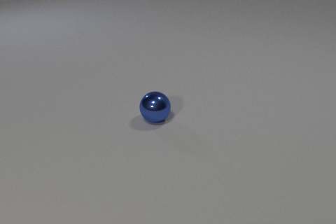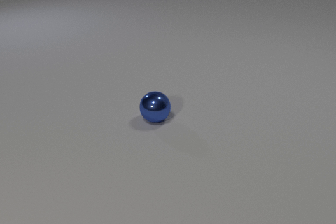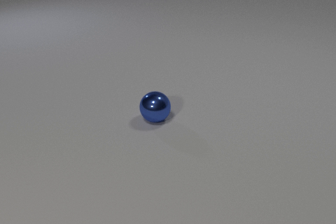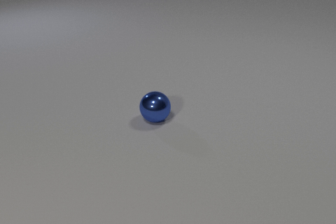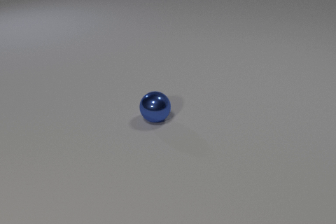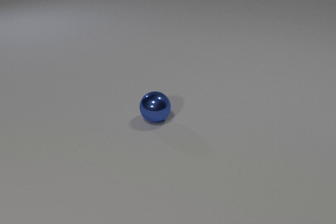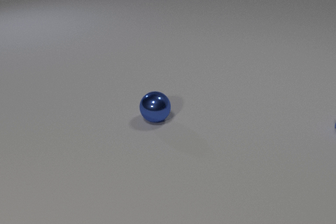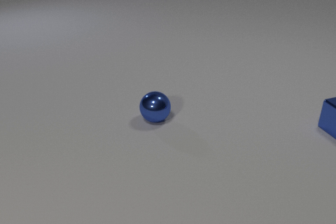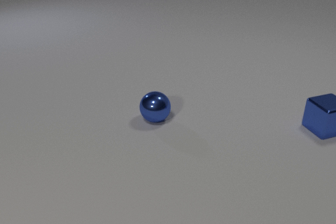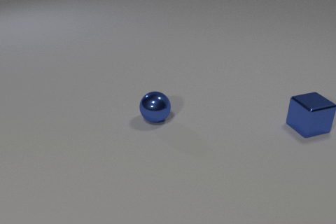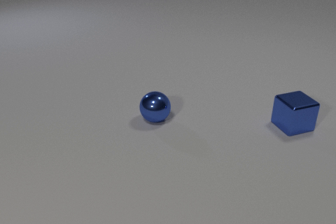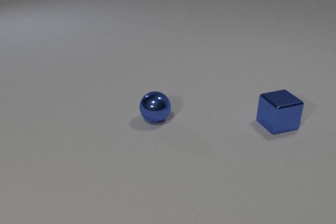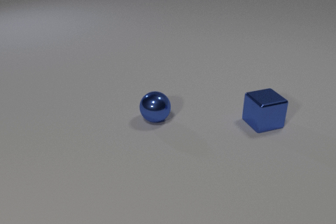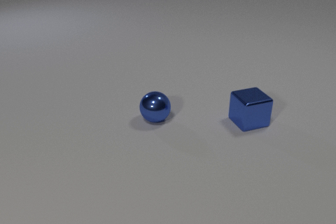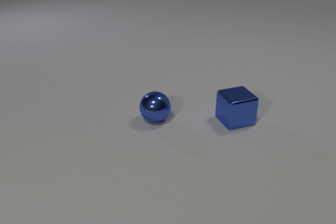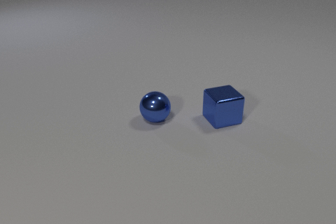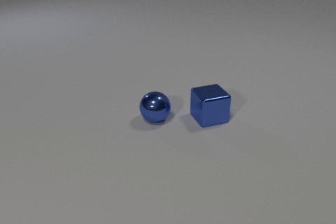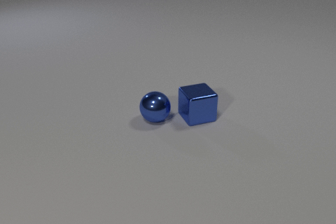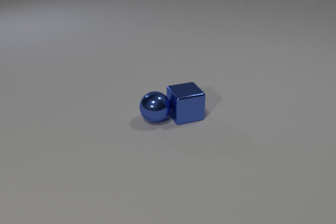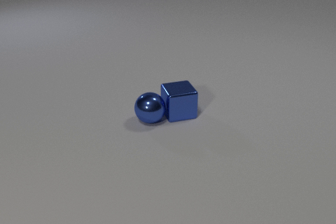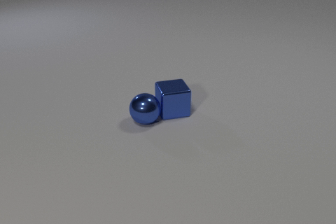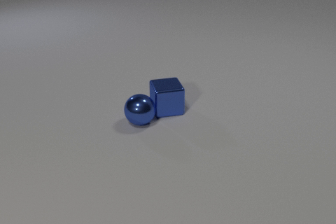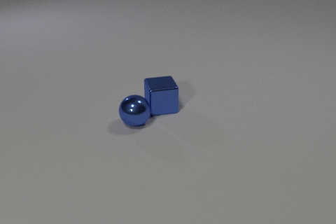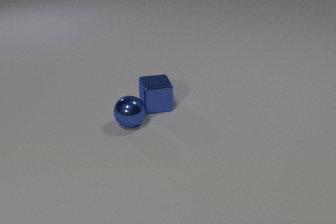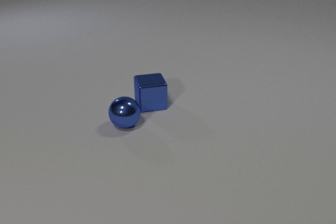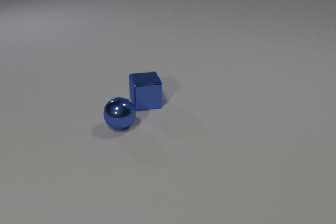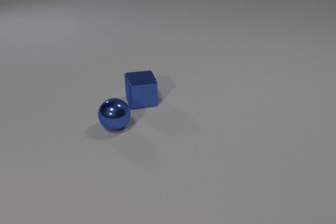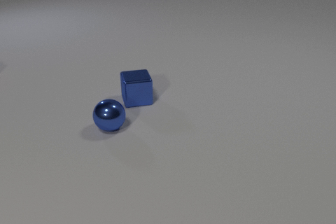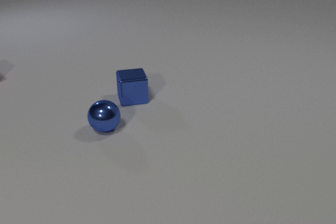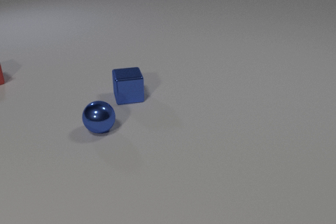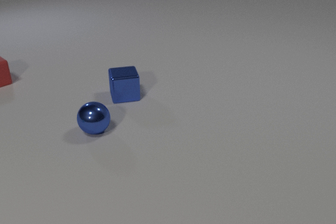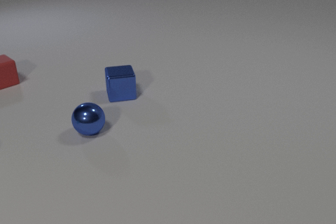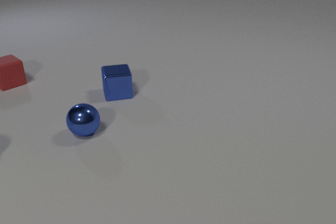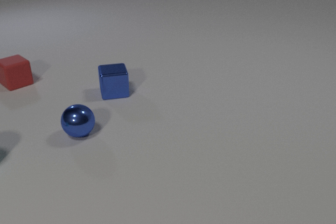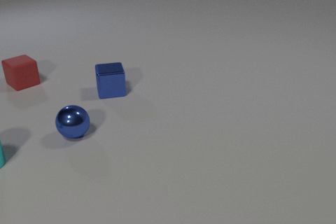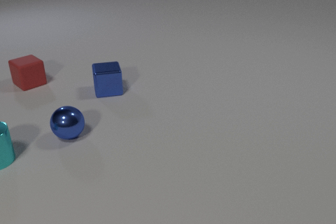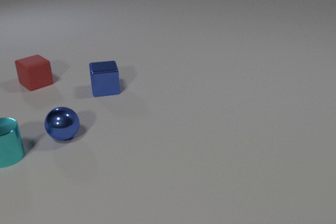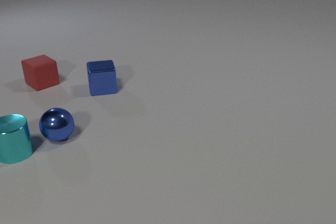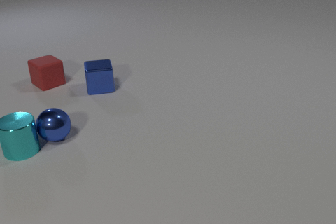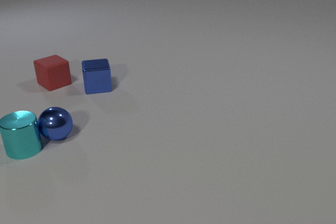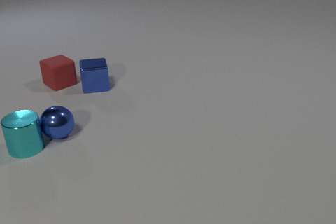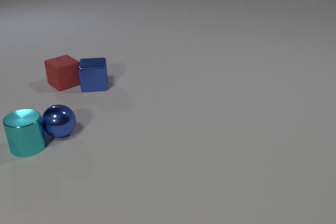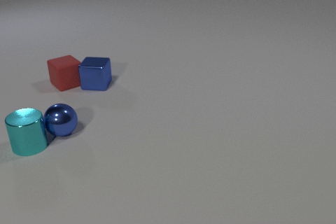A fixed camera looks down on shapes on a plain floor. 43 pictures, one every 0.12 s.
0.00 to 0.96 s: The blue metal cube comes in at the right edge, slides to the left.
0.96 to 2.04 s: The blue metal cube slides to the left.
2.04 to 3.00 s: The blue metal cube slides to the left and away from the camera. The blue metal sphere rolls to the left. The blue metal cube and the blue metal sphere collide.
3.00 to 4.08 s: The blue metal cube slides to the left and away from the camera. The blue metal sphere rolls to the left. The red rubber cube comes in at the left edge, slides to the right and toward the camera. The cyan metal cylinder comes in at the left edge.
4.08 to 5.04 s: The blue metal cube slides away from the camera and to the left, spins clockwise seen from above by about 15 degrees, its near face sliding to the left. The blue metal sphere rolls to the left. The red rubber cube slides to the right. The cyan metal cylinder slides to the right. The blue metal sphere and the cyan metal cylinder collide. The blue metal cube and the red rubber cube collide.
Are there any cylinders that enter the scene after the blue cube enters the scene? yes.
What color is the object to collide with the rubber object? blue.
What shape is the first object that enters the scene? cube.
